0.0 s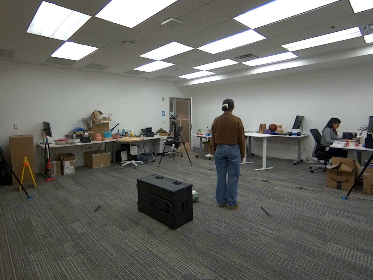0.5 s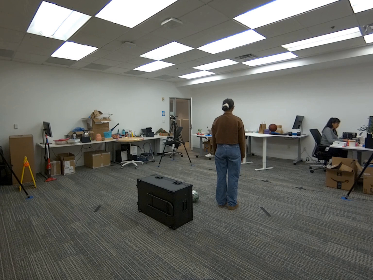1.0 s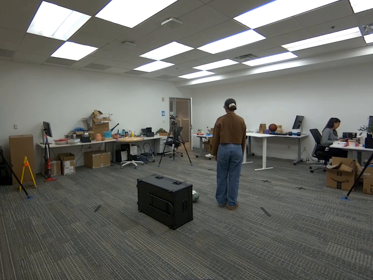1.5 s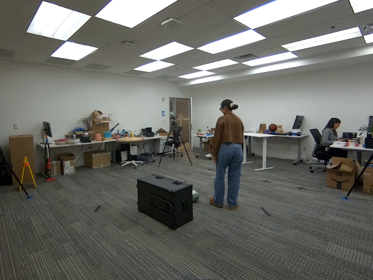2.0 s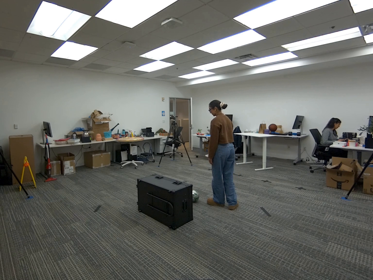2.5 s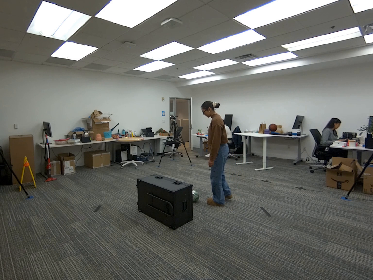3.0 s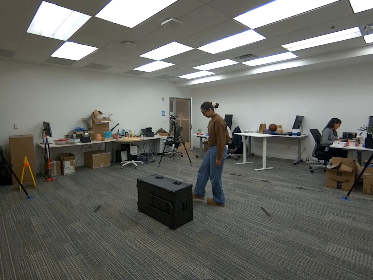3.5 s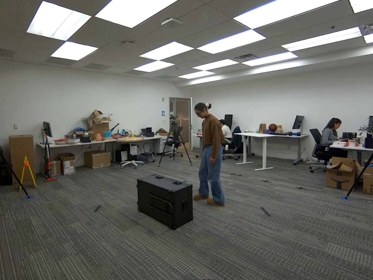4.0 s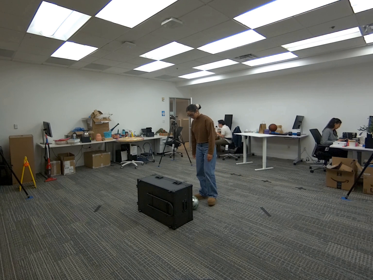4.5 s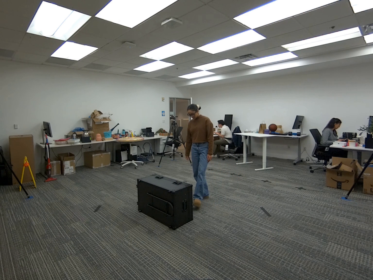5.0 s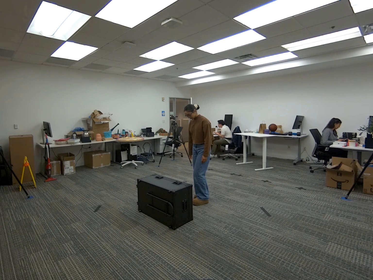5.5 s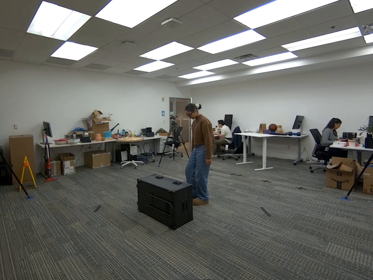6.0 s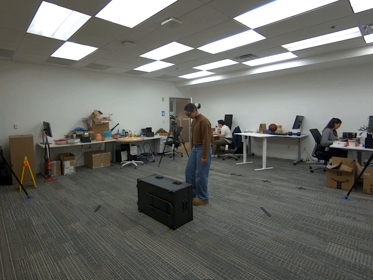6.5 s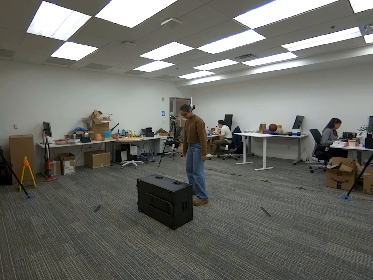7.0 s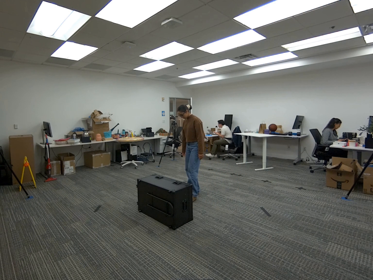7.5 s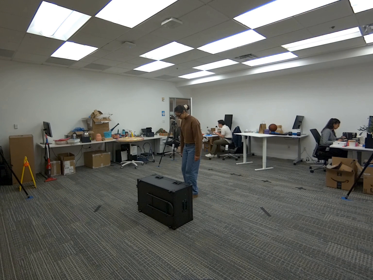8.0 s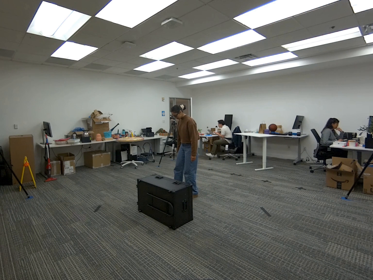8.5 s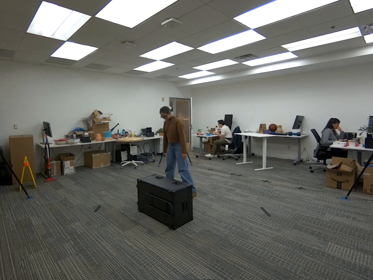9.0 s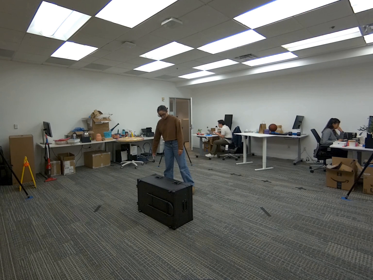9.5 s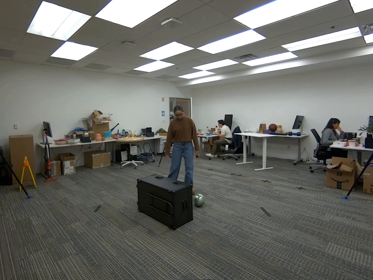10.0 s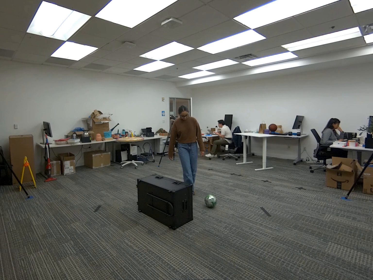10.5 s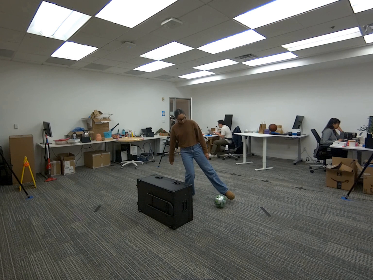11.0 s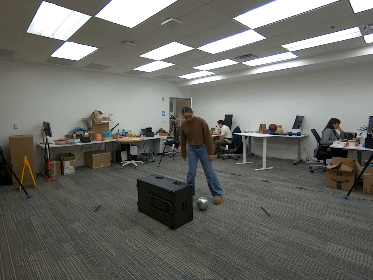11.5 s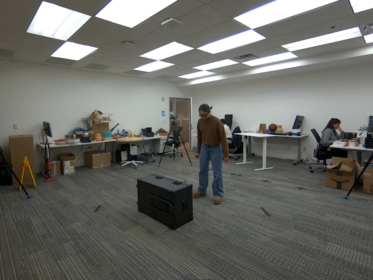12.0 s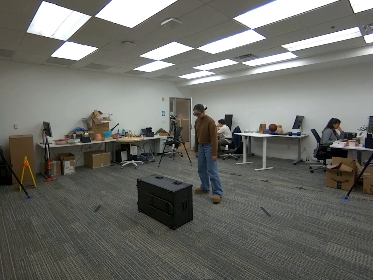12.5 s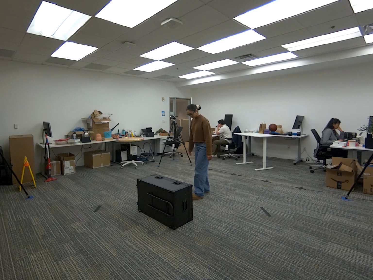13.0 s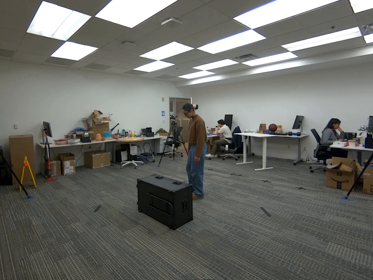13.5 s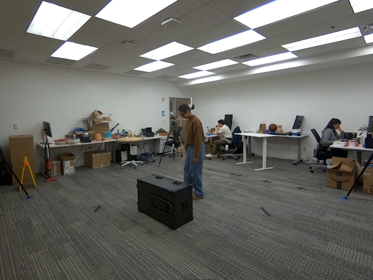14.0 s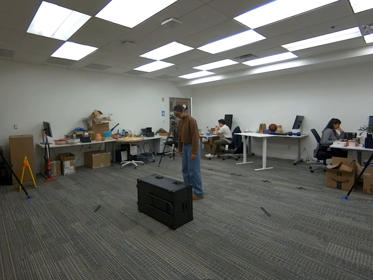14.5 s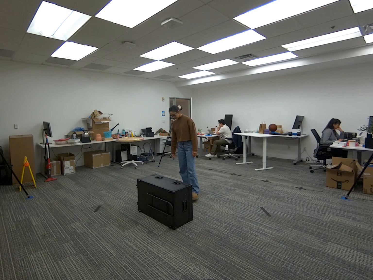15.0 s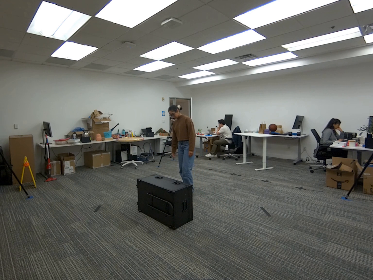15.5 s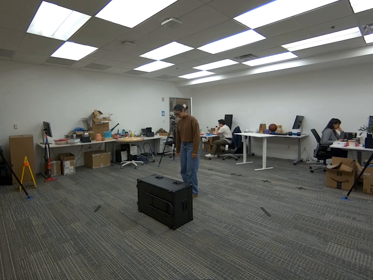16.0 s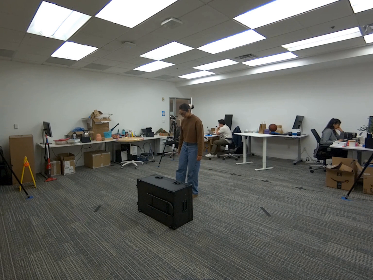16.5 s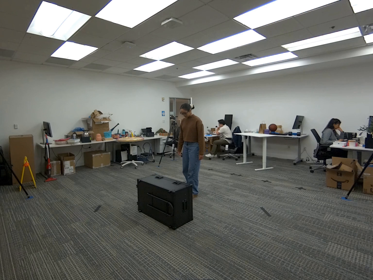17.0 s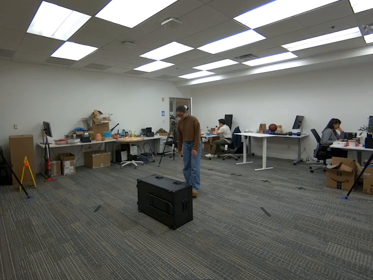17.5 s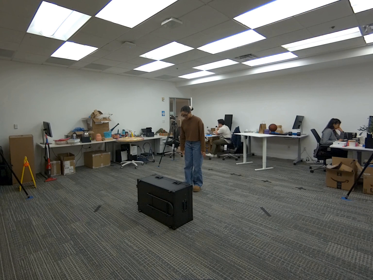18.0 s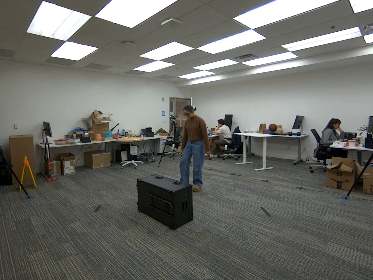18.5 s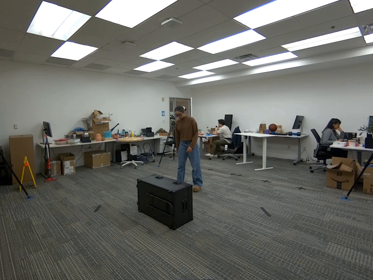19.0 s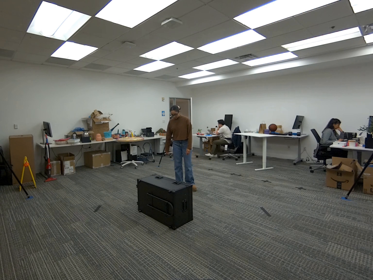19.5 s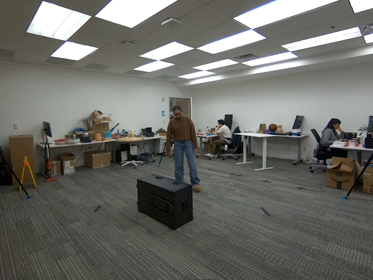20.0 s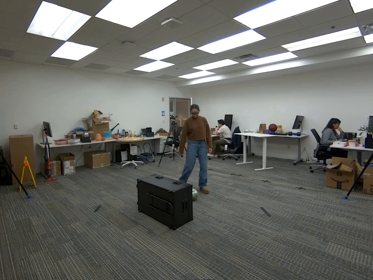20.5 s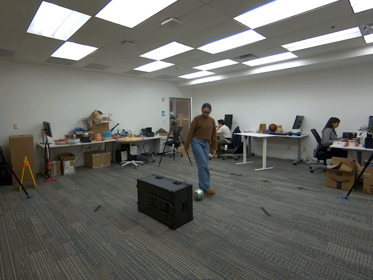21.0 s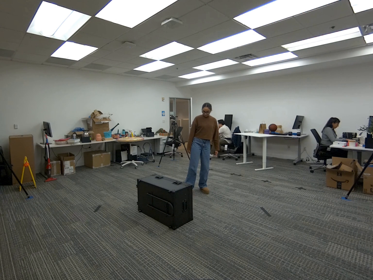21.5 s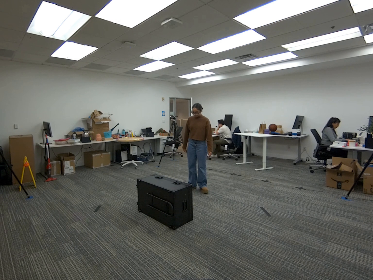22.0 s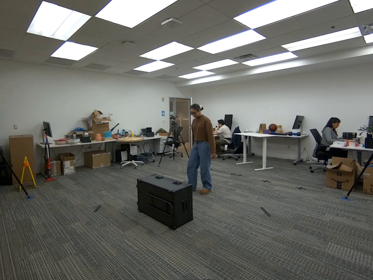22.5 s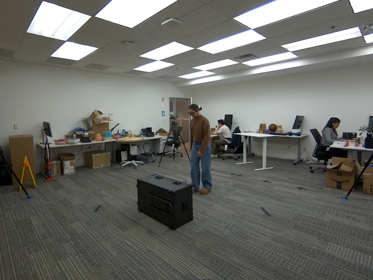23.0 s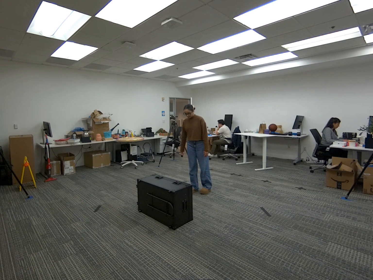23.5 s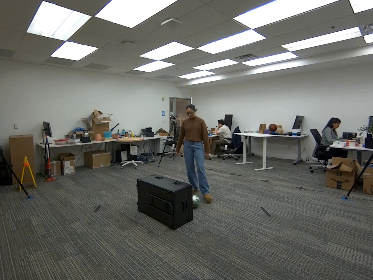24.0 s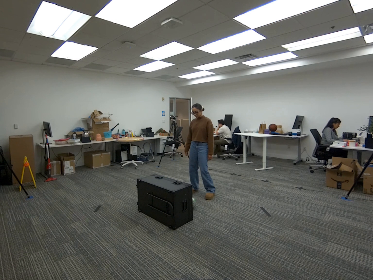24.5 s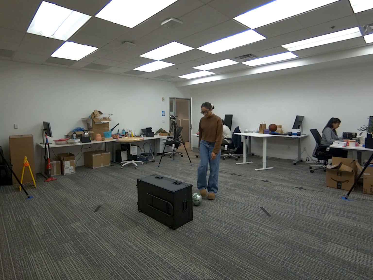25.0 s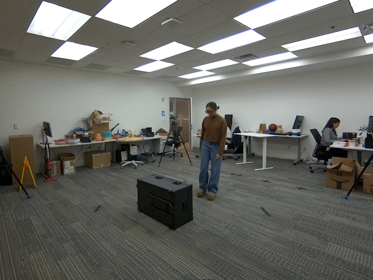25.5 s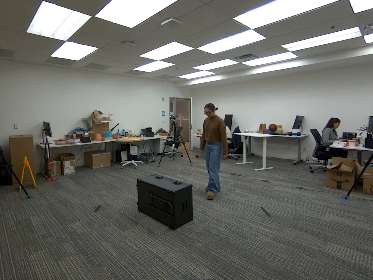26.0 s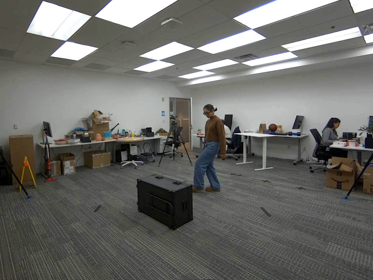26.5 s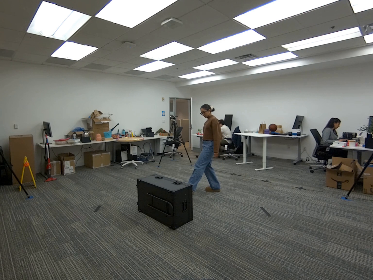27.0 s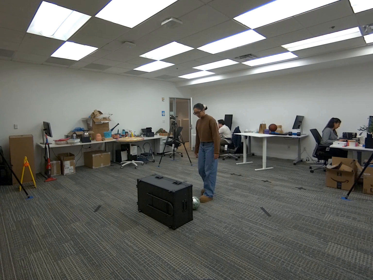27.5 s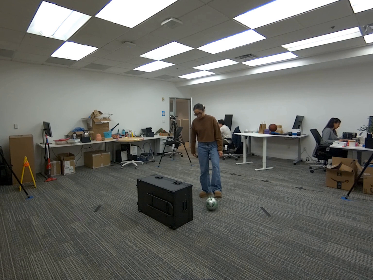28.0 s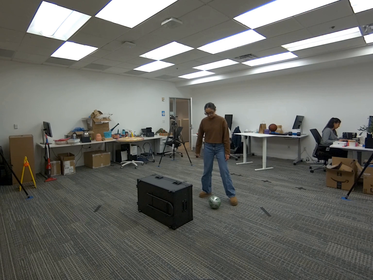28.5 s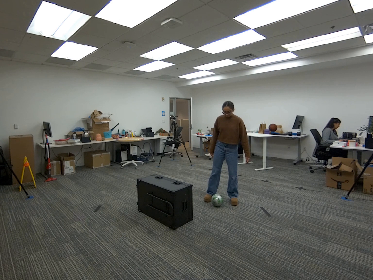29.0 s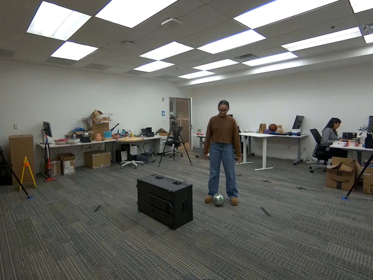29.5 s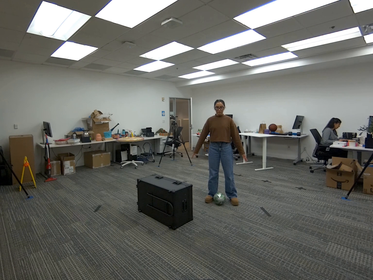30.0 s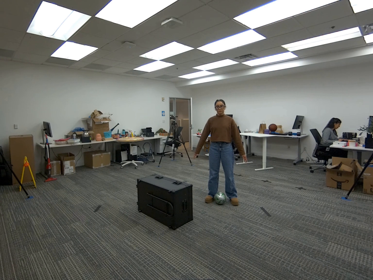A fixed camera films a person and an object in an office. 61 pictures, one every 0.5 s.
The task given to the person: Walk over to the soccer ball and kick the soccer ball towards the G1 box.
